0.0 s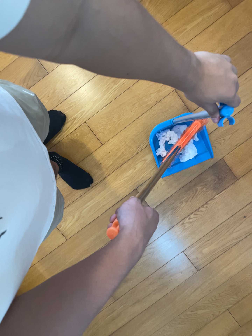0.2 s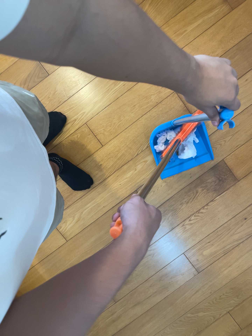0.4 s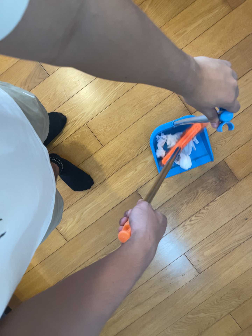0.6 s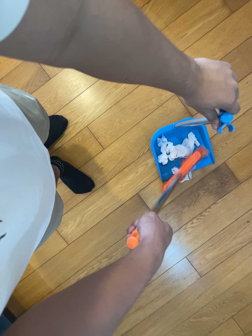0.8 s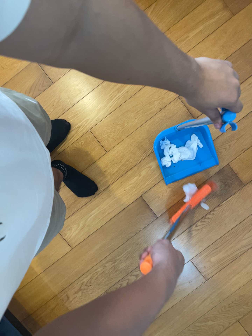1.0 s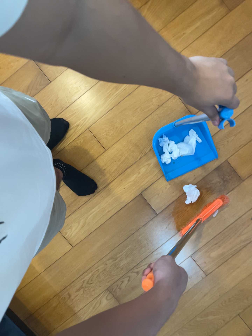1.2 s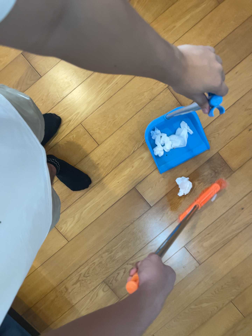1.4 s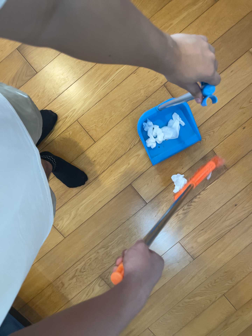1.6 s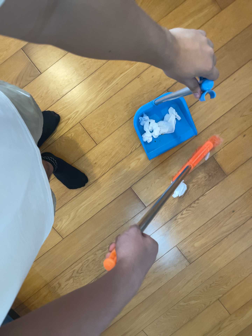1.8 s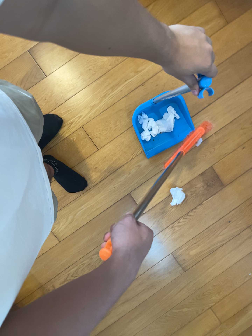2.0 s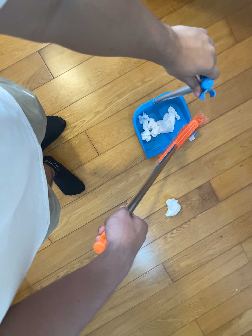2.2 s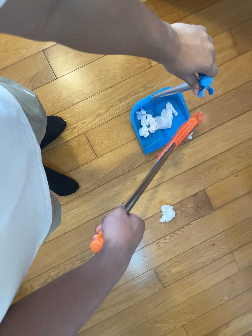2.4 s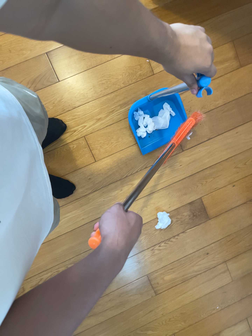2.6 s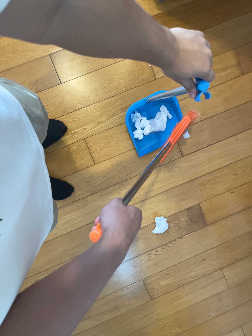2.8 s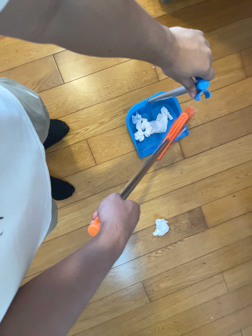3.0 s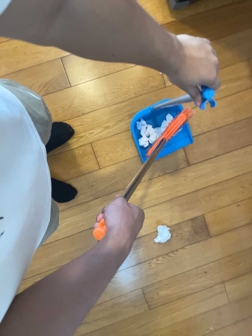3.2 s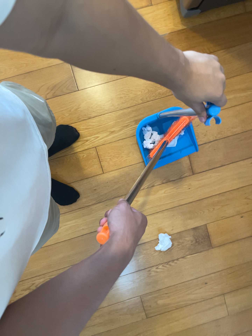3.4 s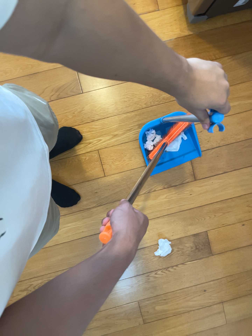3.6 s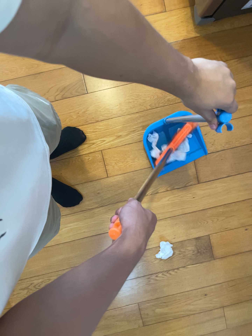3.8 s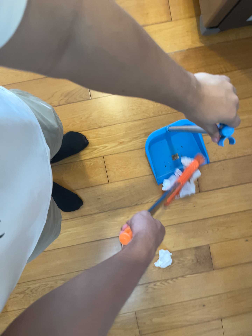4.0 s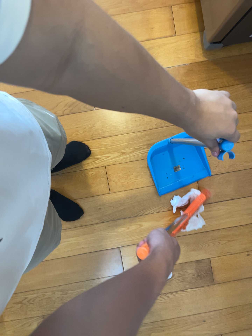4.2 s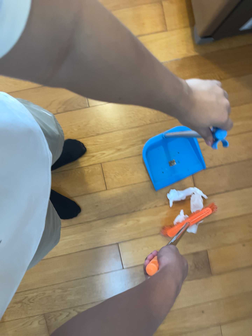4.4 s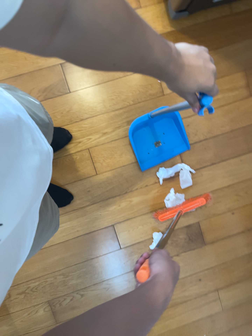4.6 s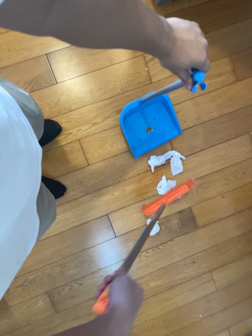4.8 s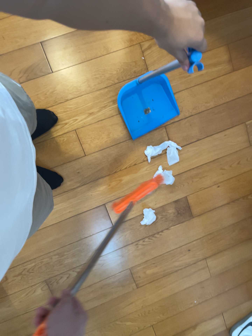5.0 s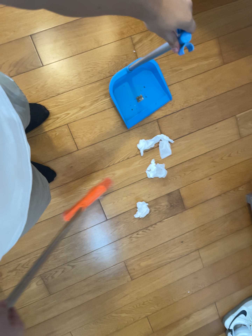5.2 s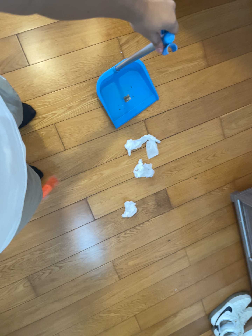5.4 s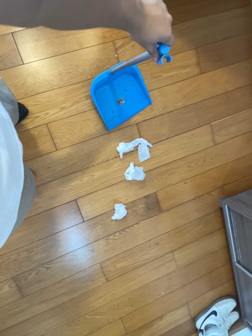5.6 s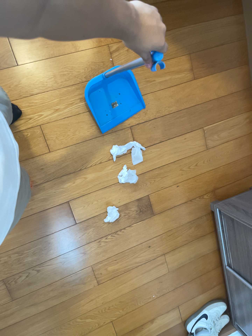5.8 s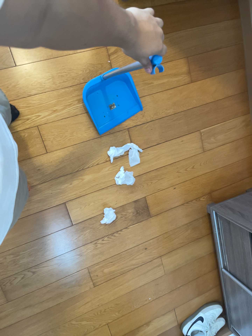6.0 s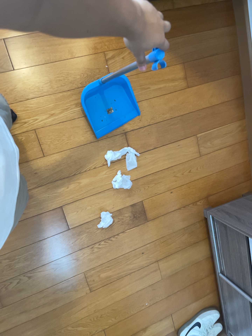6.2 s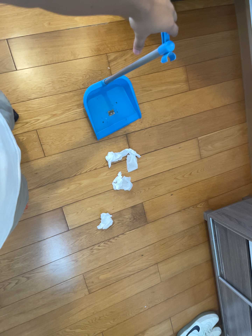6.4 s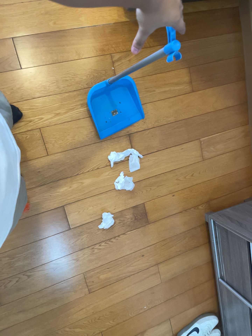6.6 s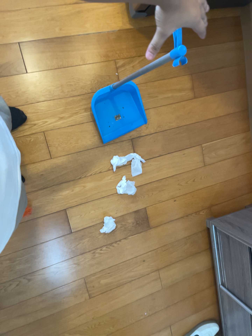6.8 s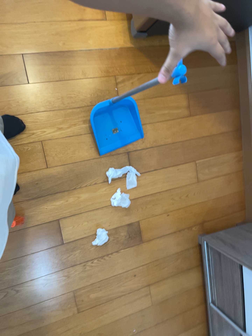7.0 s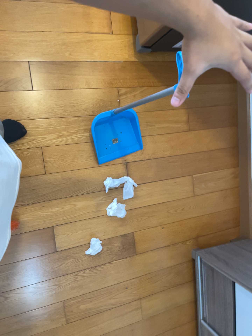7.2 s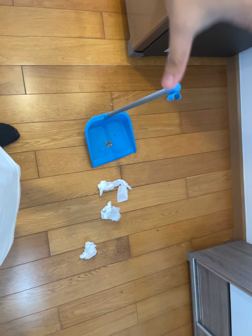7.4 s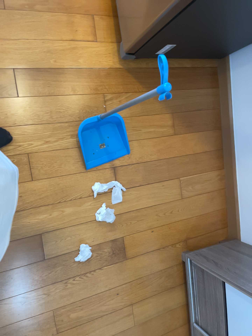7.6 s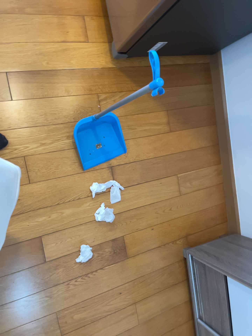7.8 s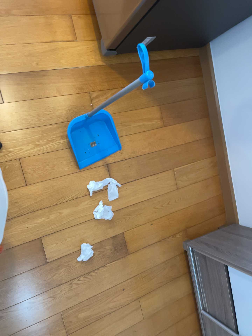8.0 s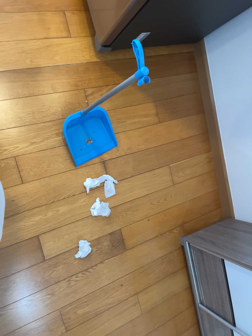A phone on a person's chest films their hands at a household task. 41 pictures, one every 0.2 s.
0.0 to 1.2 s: The camera shifts only a little, or ends up much as it began.
1.2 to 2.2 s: The camera travels toward the top of its view and to its left, about 14 cm, so close, fixed things drift downward. It rolls about its line of sight by about 15 degrees, and the scene rotates clockwise.
2.2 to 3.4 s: The camera rolls about its line of sight by about 10 degrees, and the scene rotates clockwise.
3.4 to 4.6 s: The camera shifts only a little, or ends up much as it began.
4.6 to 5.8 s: The camera swings to its right by about 10 degrees, and the scene slides to the left.
5.8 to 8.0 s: The camera travels toward the bottom of its view and backward, about 12 cm. Its aim tips toward the top of its view by about 10 degrees.
The film runs backward here.
